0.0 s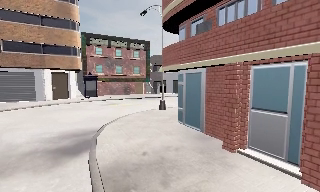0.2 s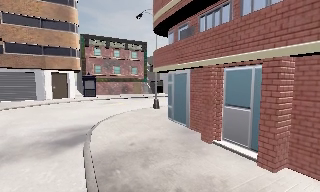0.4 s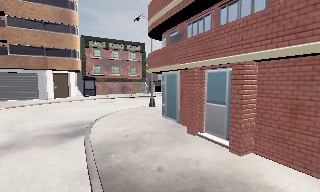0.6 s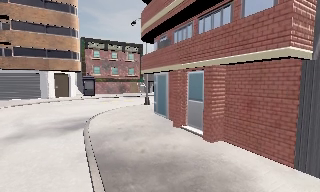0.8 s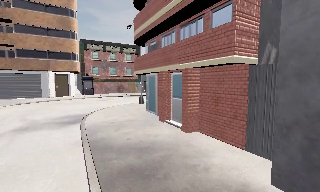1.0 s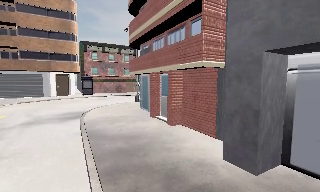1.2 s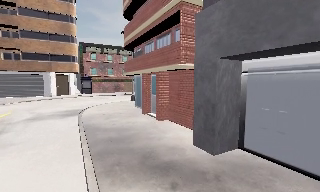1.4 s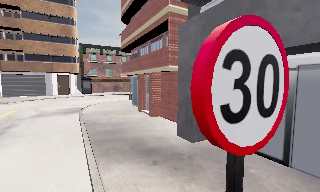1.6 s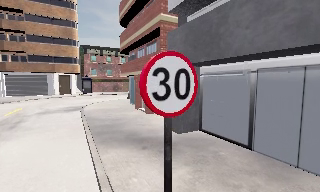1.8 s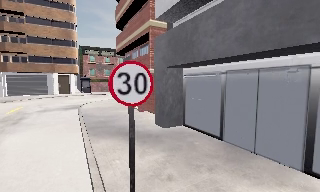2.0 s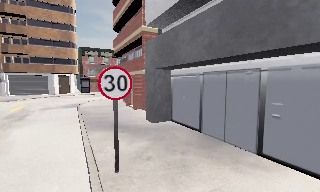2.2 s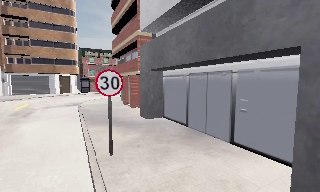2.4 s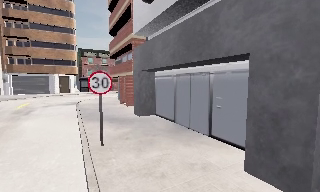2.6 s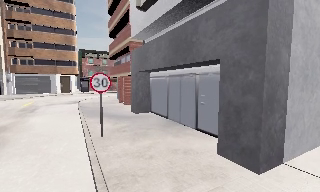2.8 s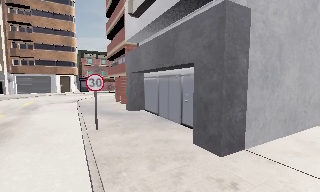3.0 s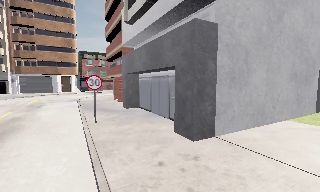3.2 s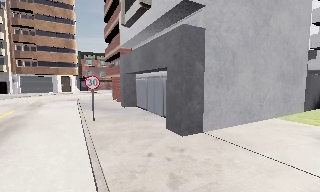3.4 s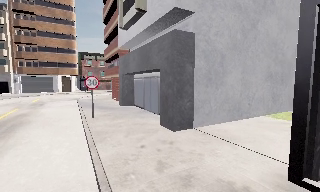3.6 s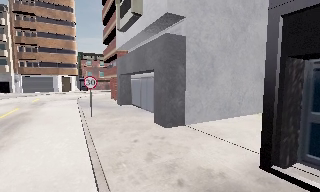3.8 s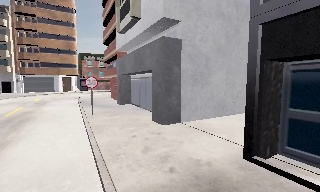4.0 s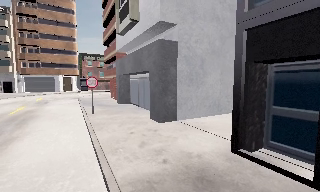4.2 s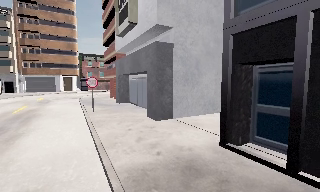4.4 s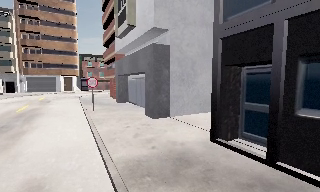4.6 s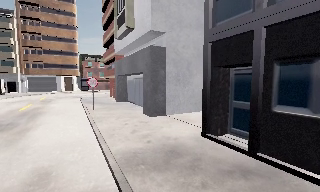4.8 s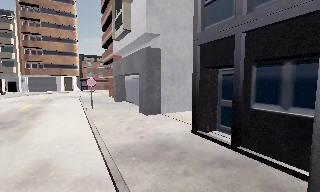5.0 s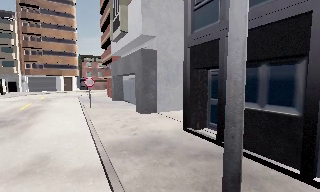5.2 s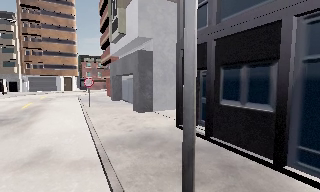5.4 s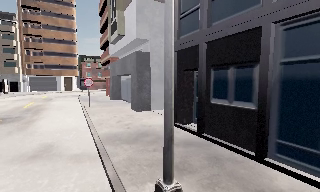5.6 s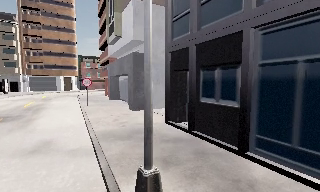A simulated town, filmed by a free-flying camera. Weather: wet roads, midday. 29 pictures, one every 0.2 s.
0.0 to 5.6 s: The camera travels backward and to its right, about 20 m, so what stands in front gets smaller. It loses speed.
The film runs backward here.
